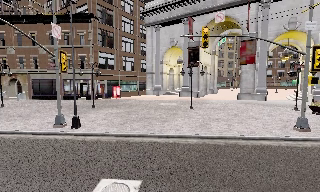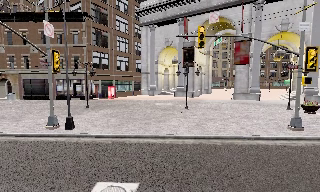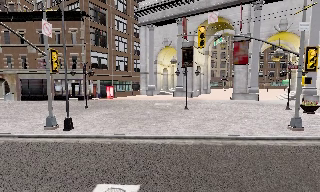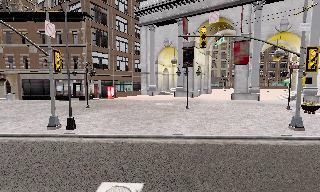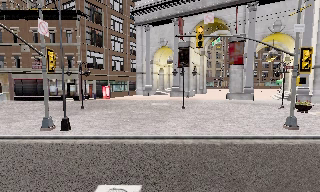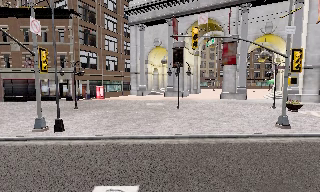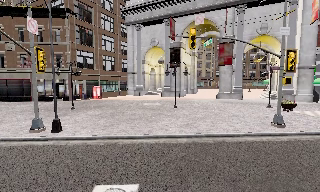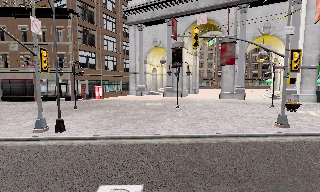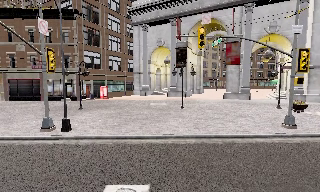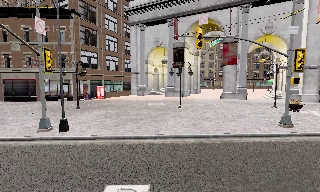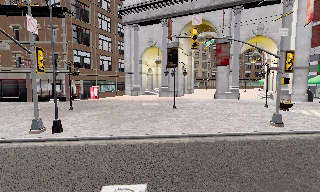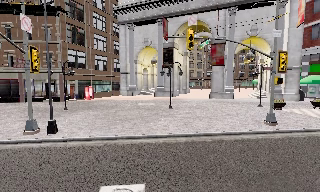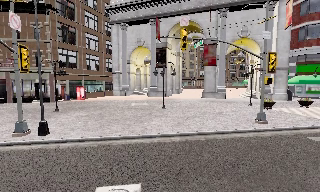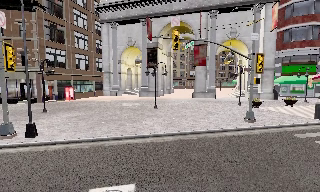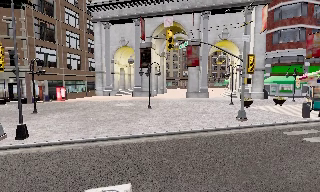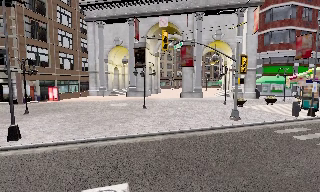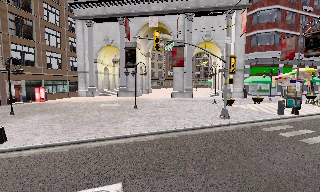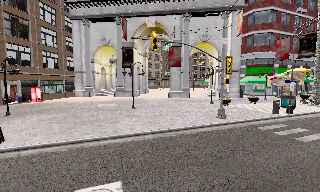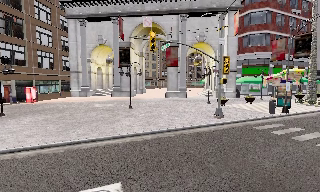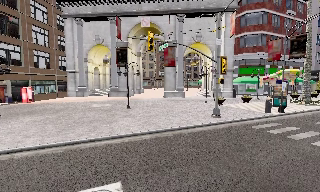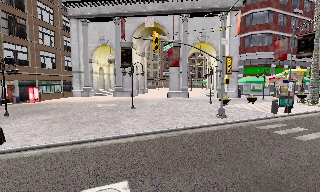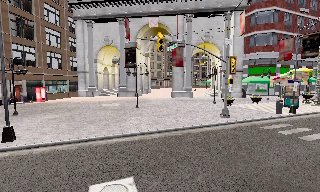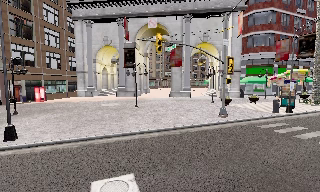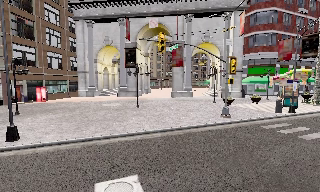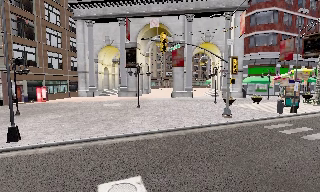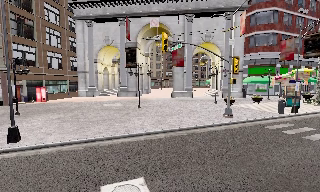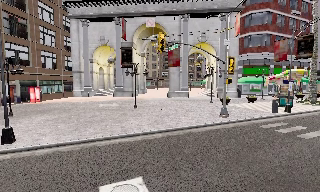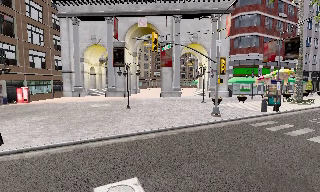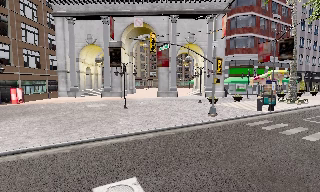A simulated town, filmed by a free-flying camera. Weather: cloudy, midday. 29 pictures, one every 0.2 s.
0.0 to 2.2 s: The camera pans to its right, which is clockwise from overhead, by about 10 degrees. It travels to its left, about 1 m.
2.2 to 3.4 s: The camera swings to its right by about 15 degrees, and the scene slides to the left.
3.4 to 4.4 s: The camera shifts only a little, or ends up much as it began.
4.4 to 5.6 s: The camera travels to its left, about 0.5 m.
The film runs forward here.
